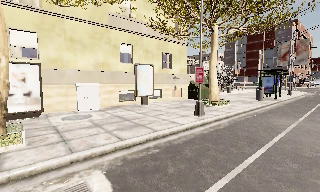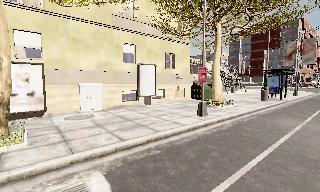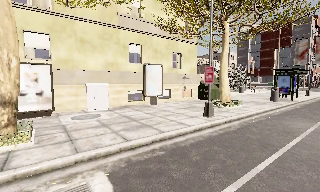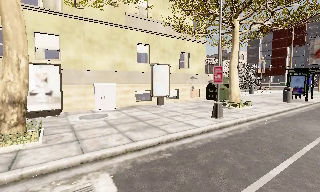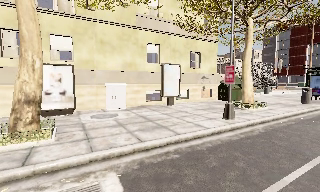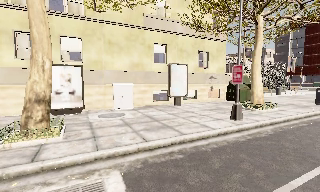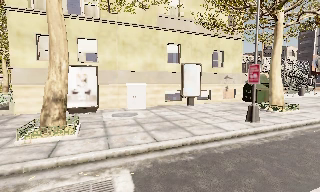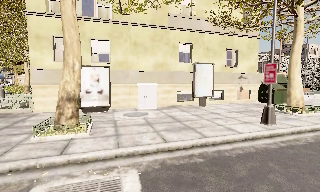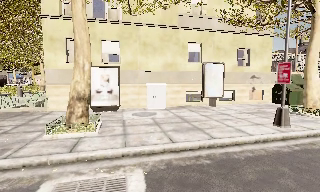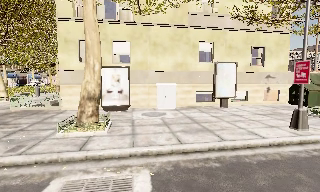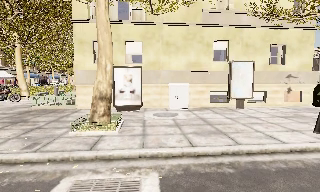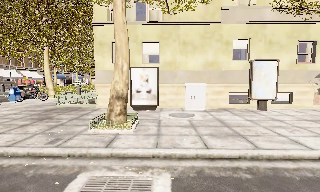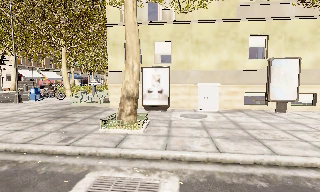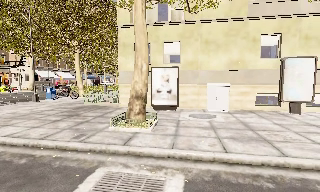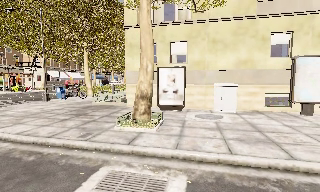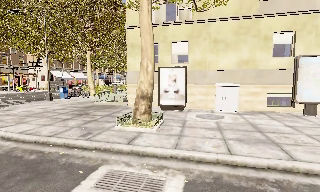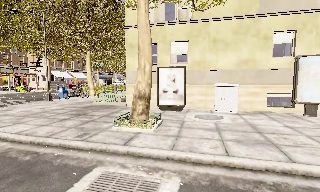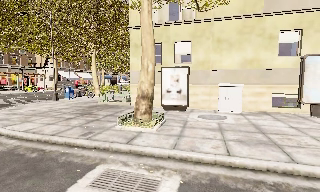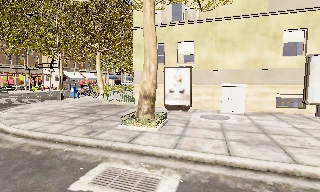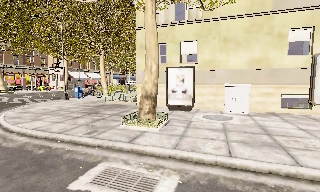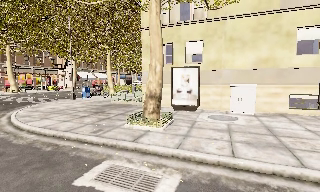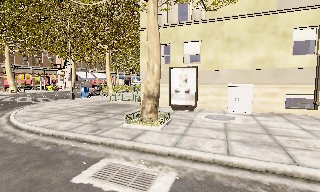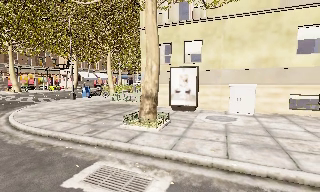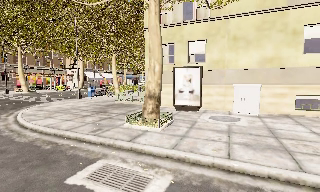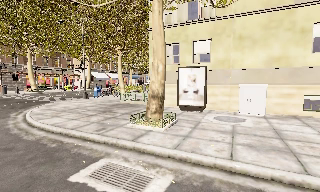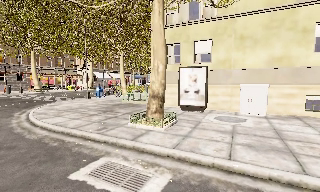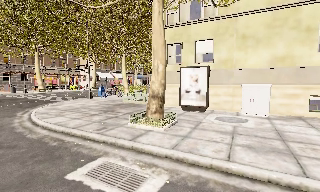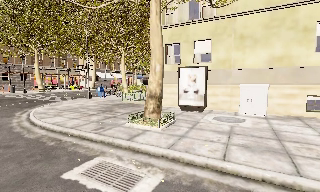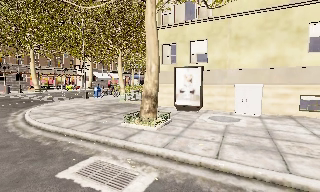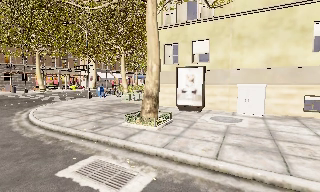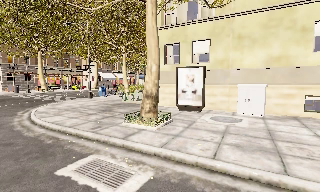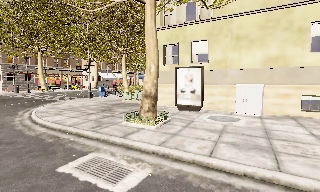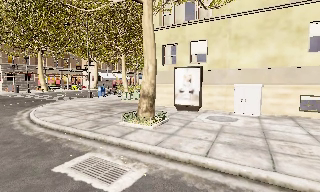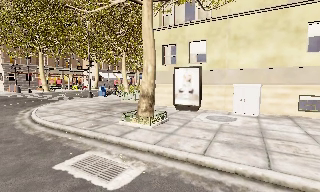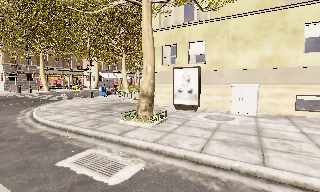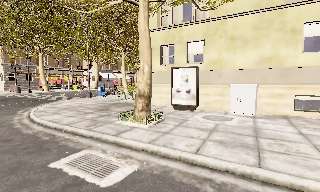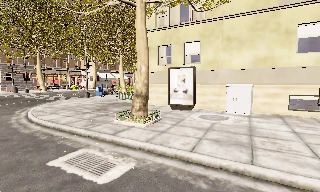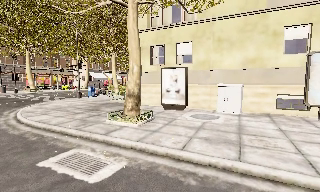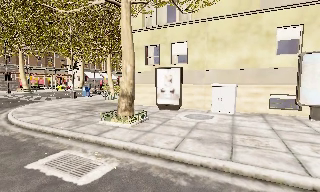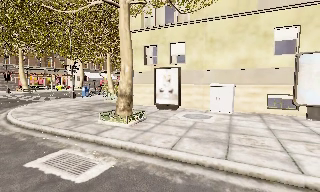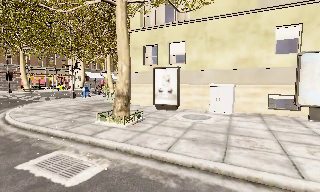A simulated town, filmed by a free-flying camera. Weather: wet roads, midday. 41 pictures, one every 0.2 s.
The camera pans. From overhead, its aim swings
counterclockwise.
The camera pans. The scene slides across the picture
to the right.
0.0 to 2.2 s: The camera pans to its left, which is counterclockwise from overhead, by about 40 degrees. It travels to its right and forward, about 1 m.
2.2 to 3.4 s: The scene slides to the right, as the camera pans about 15 degrees to its left. It travels to its right, about 0.5 m.
3.4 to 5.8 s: The camera pans to its left, which is counterclockwise from overhead, by about 10 degrees. It travels to its right, about 1 m.
5.8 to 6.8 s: The camera shifts only a little, or ends up much as it began.
6.8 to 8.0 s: The camera travels to its right, about 0.5 m, so close, fixed things drift to the left.
The film runs backward here.
